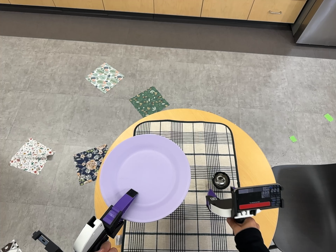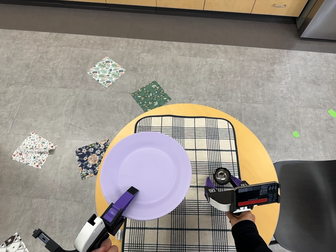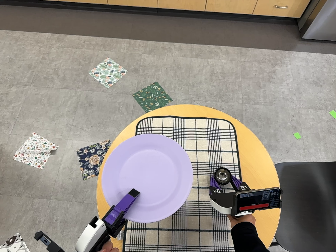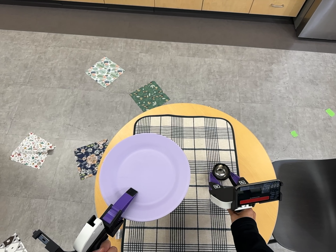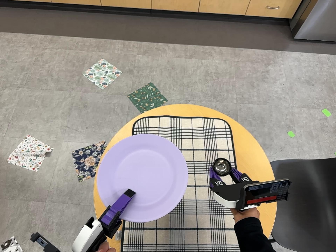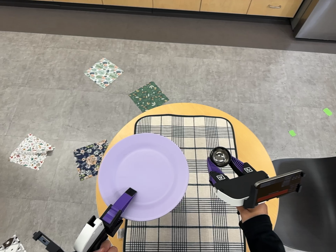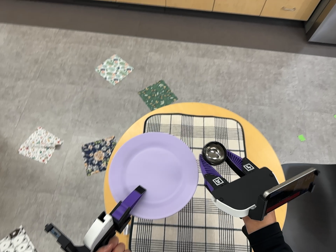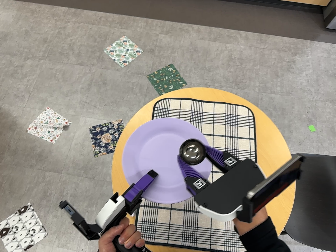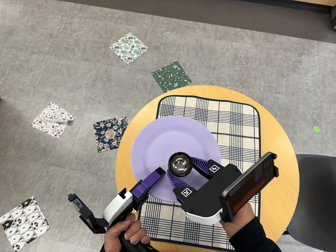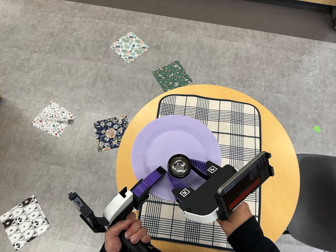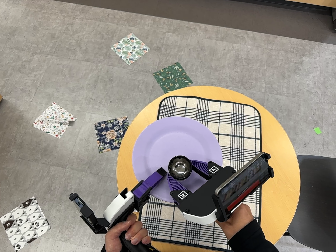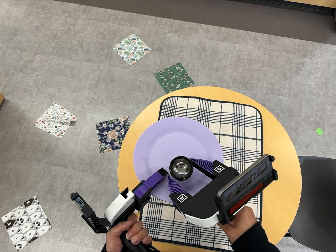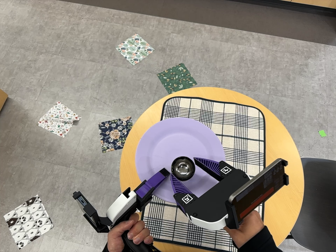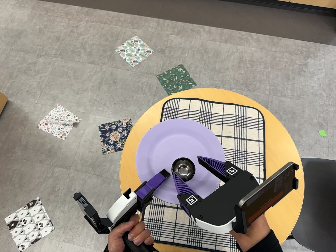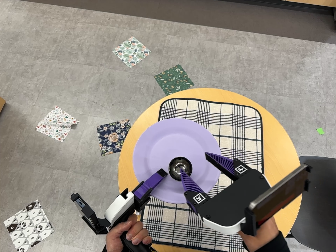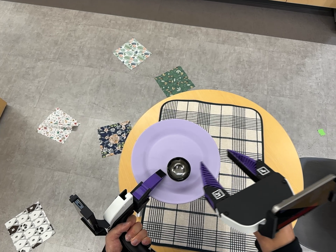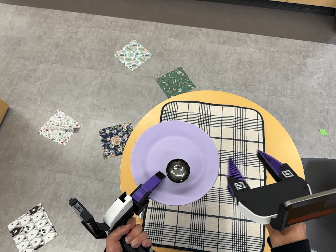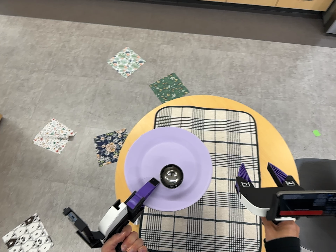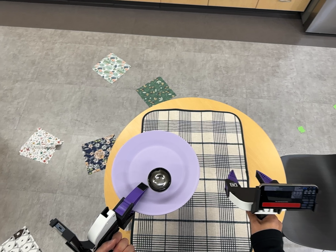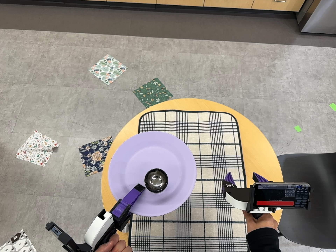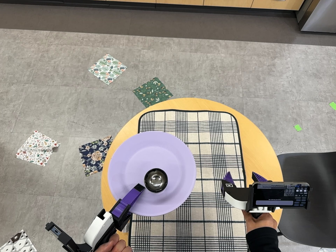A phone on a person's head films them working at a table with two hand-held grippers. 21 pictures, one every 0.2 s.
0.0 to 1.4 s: The camera travels to its left, about 5 cm, so close, fixed things drift to the right.
1.4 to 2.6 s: The camera shifts only a little, or ends up much as it began.
2.6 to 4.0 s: The camera travels to its right, about 5 cm, so close, fixed things drift to the left.
The film runs backward here.
